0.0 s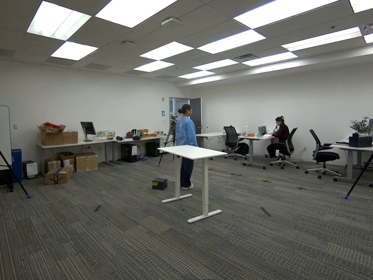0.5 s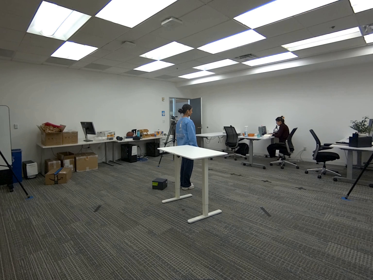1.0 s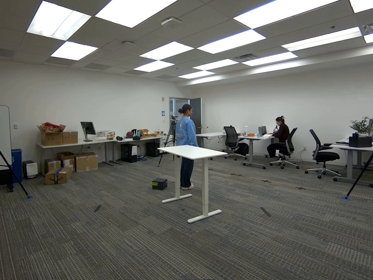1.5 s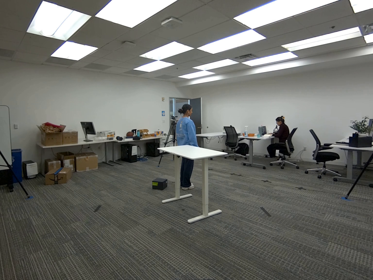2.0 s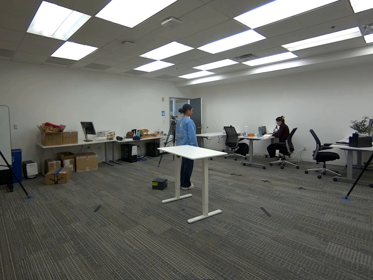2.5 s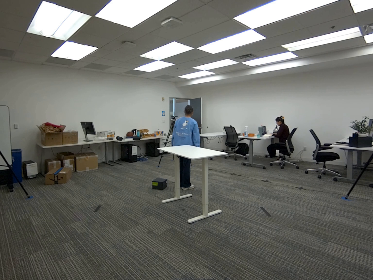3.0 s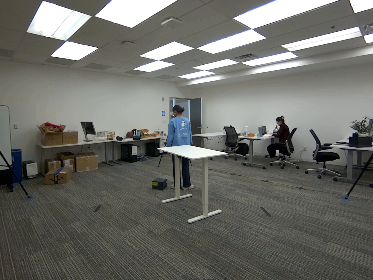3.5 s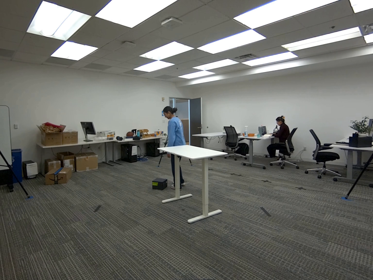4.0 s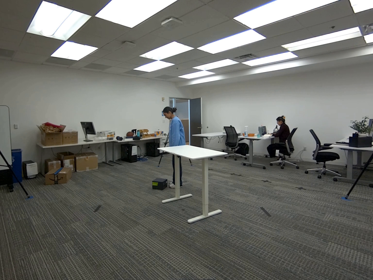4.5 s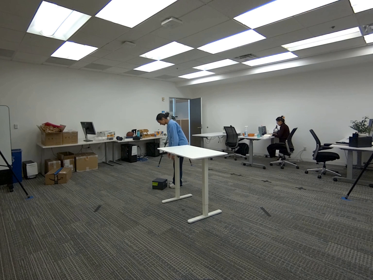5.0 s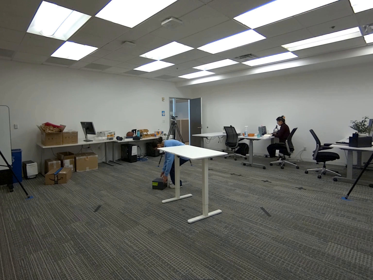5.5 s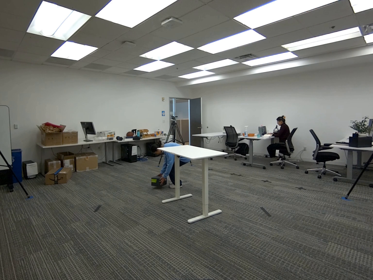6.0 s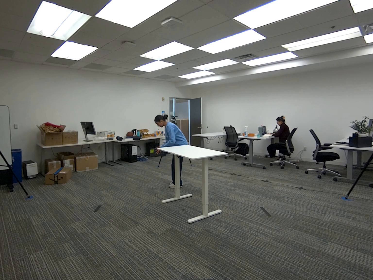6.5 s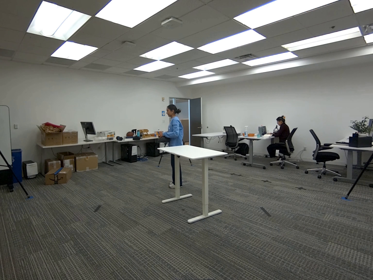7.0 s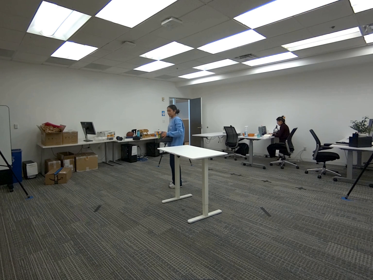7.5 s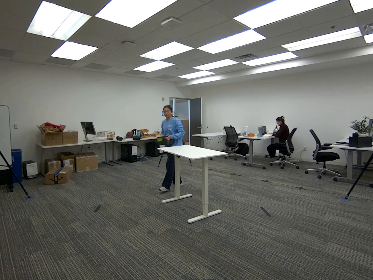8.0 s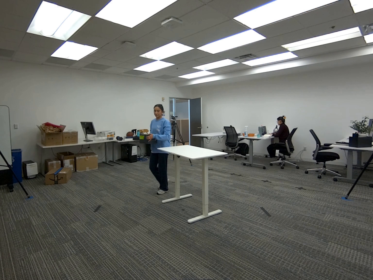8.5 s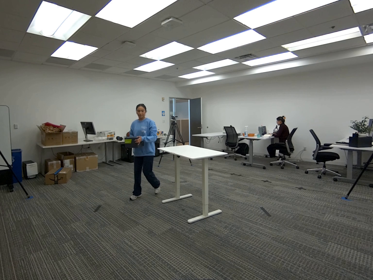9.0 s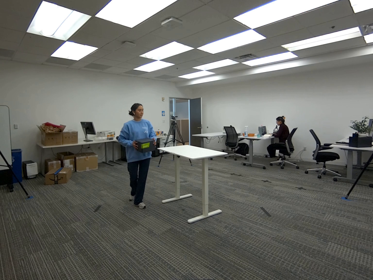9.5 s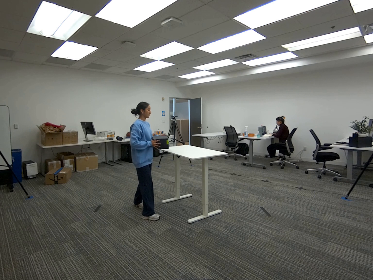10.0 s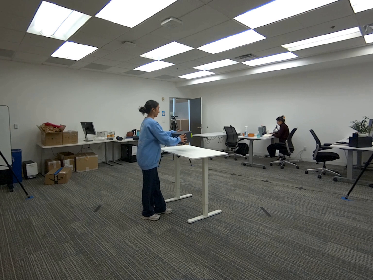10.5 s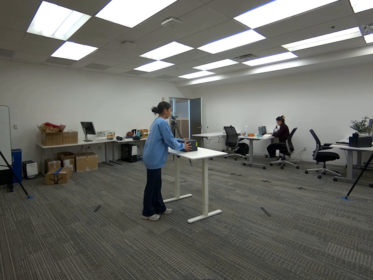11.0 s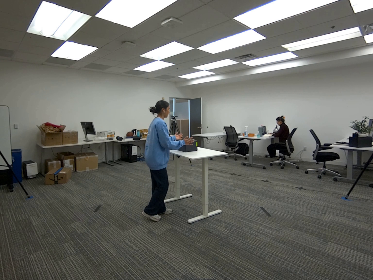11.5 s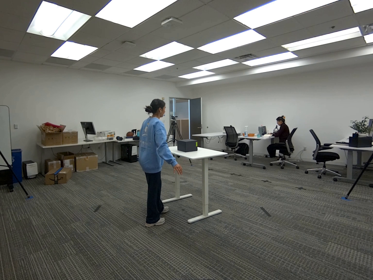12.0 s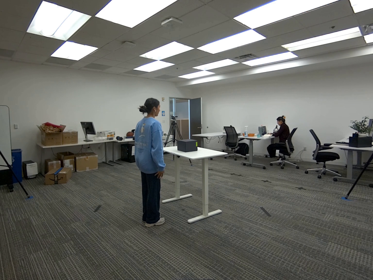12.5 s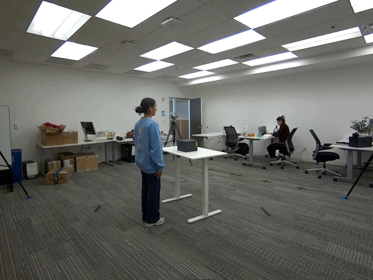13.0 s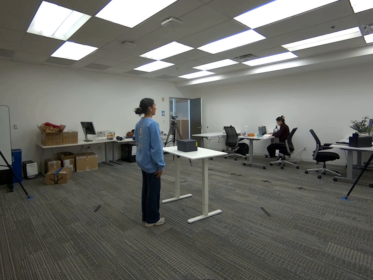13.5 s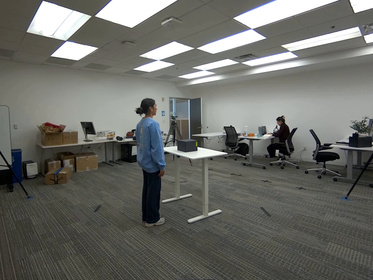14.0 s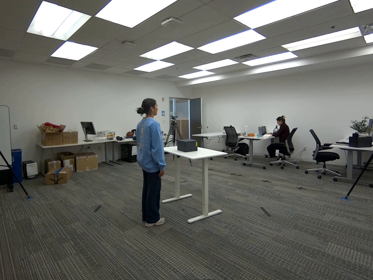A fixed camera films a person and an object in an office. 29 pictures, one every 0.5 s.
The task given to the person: Walk to the box from the ground, pick up the box with both hands, and place it on the white desk.
